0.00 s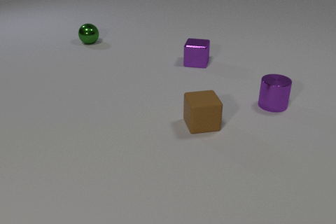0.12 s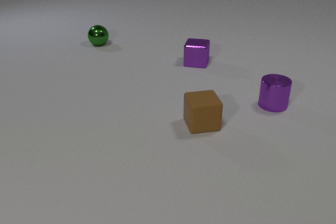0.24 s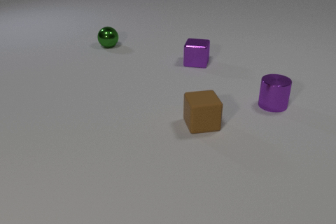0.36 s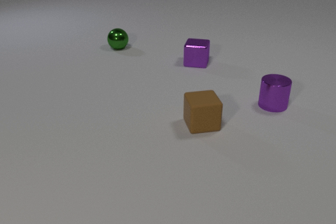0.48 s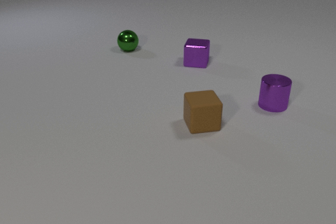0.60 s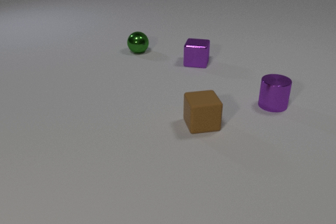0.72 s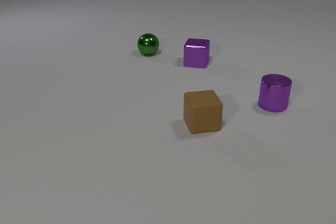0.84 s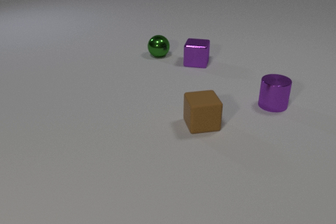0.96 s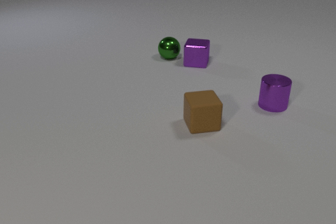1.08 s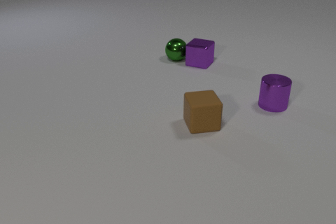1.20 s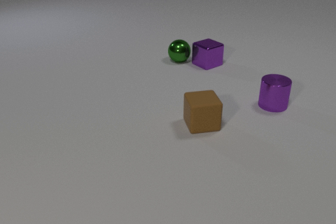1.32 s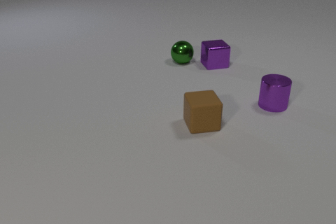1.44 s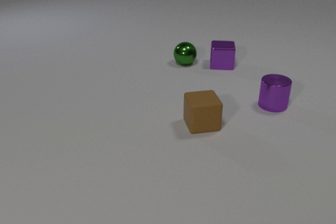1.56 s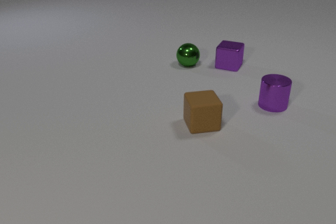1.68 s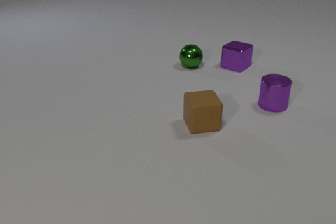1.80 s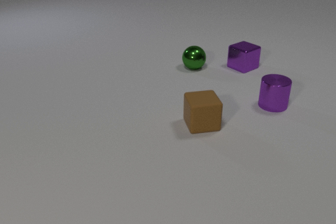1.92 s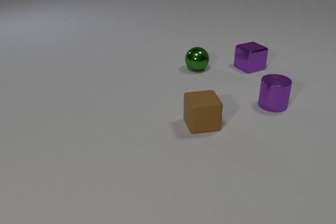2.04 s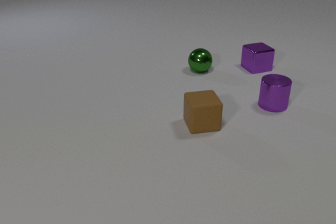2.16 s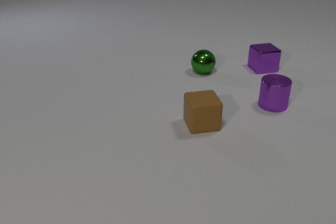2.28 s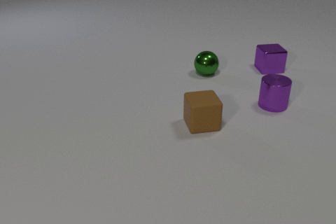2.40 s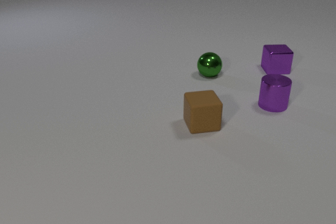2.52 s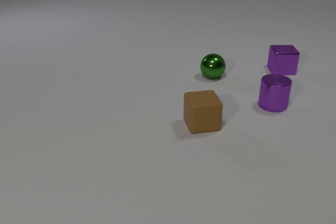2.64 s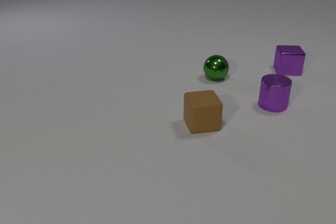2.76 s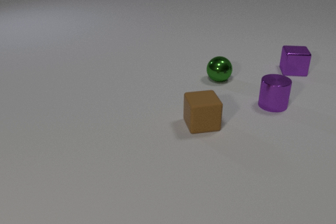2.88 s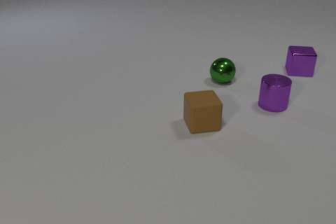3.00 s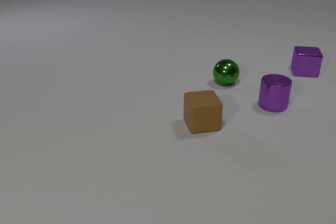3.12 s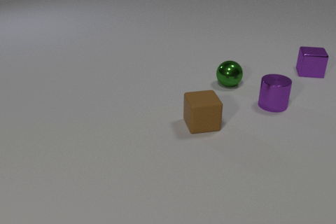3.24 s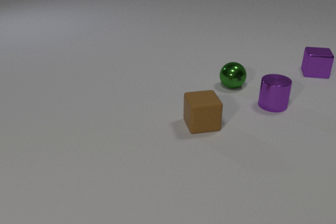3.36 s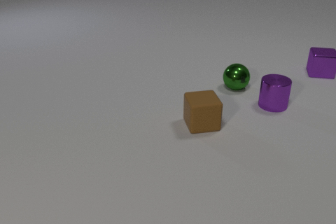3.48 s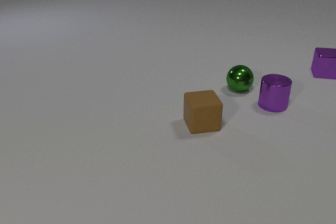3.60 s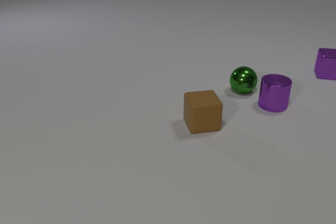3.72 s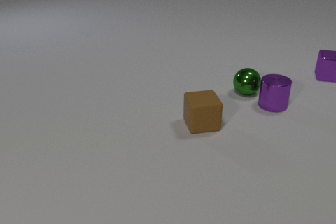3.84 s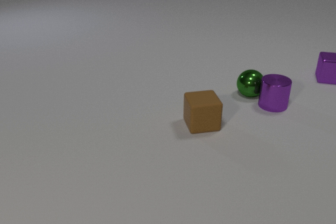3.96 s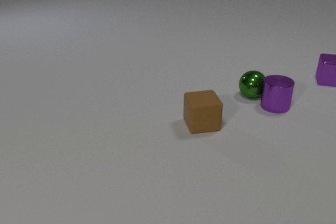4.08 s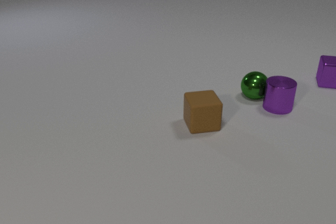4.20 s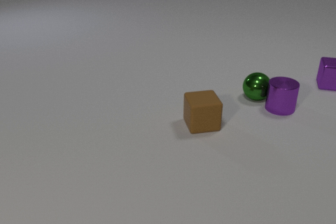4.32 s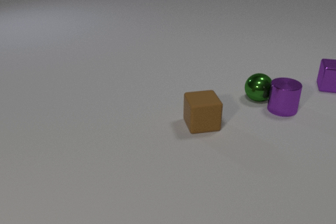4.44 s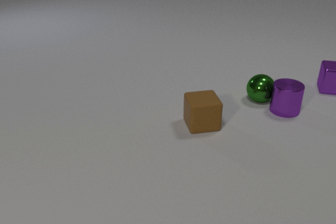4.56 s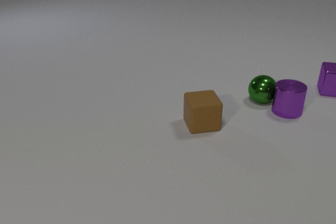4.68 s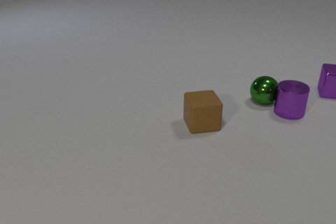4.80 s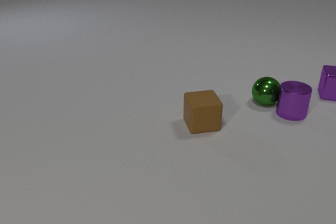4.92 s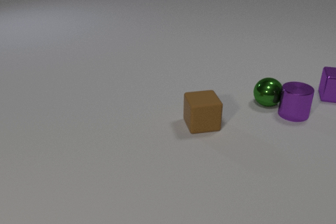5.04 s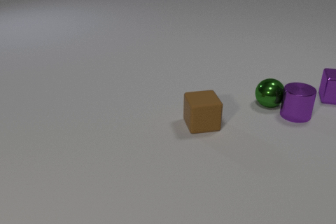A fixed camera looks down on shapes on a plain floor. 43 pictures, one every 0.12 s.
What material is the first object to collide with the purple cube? metal.
What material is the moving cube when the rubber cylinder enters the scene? metal.
How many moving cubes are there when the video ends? 1.
0.00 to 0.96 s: The green metal sphere rolls to the right and toward the camera.
0.96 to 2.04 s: The green metal sphere rolls toward the camera and to the right. The purple metal cube slides to the right, spins clockwise seen from above by about 150 degrees, its near face sliding to the left. The green metal sphere and the purple metal cube collide.
2.04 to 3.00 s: The green metal sphere rolls toward the camera and to the right. The purple metal cube slides to the right, spins clockwise seen from above by about 30 degrees, its near face sliding to the left.
3.00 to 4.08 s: The green metal sphere rolls to the right and toward the camera. The purple metal cube slides to the right and toward the camera. The purple rubber cylinder comes in at the right edge, slides toward the camera, leaves at the right edge. The purple metal cube and the purple rubber cylinder collide. The green metal sphere and the purple metal cylinder collide.
4.08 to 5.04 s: The green metal sphere rolls to the right and toward the camera. The purple metal cube slides toward the camera. The purple metal cylinder slides to the right and toward the camera.
